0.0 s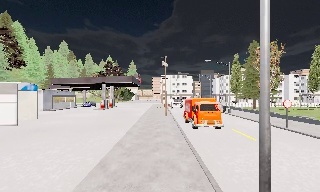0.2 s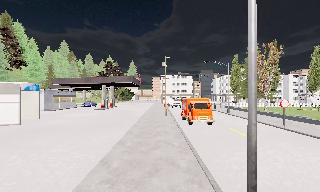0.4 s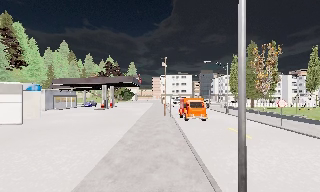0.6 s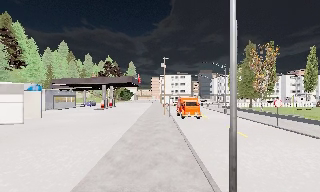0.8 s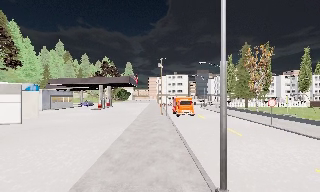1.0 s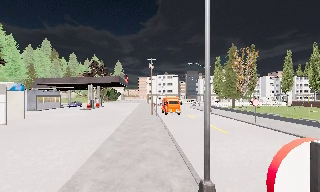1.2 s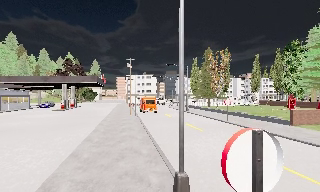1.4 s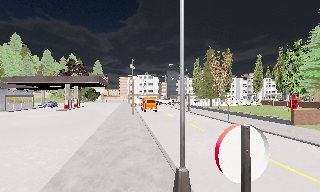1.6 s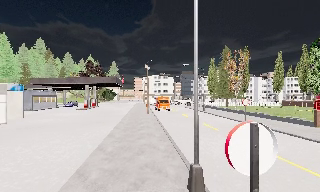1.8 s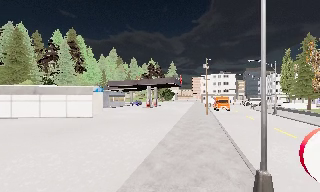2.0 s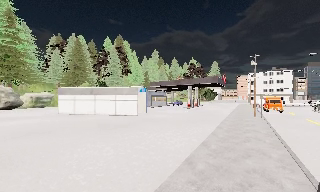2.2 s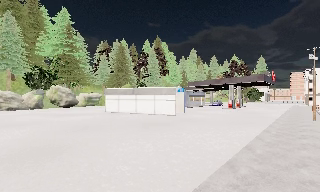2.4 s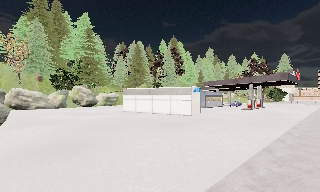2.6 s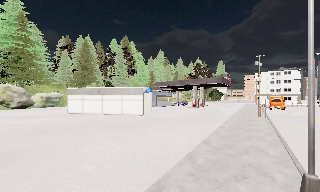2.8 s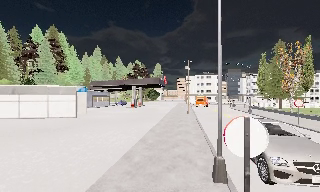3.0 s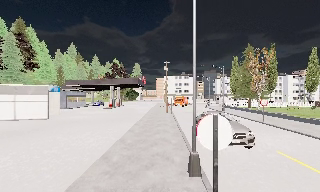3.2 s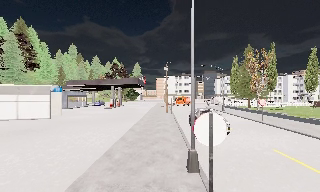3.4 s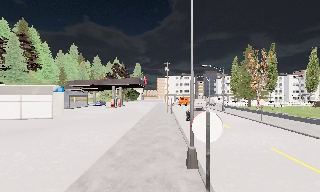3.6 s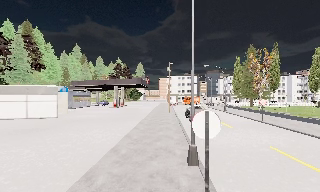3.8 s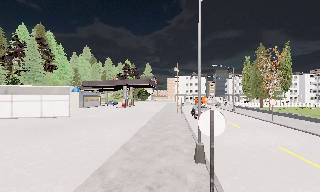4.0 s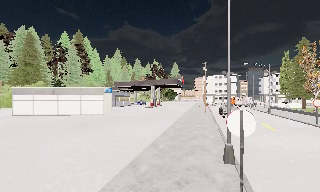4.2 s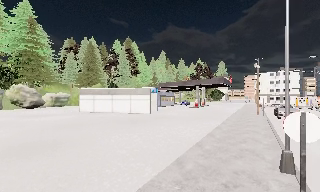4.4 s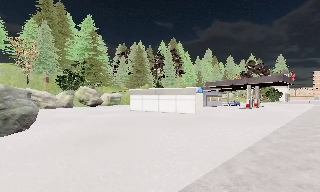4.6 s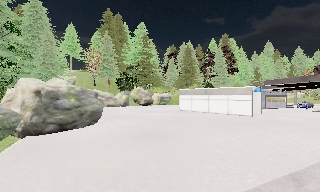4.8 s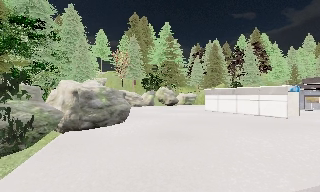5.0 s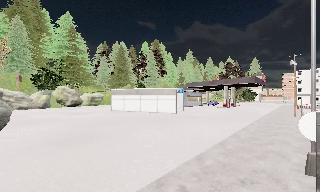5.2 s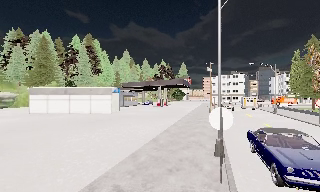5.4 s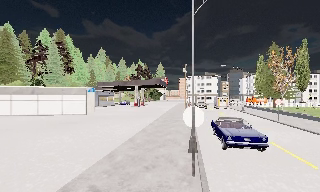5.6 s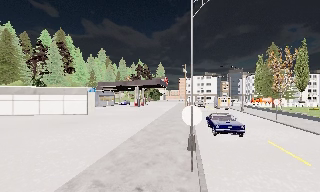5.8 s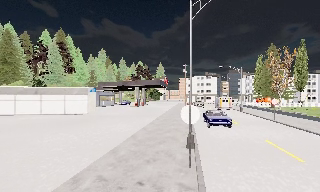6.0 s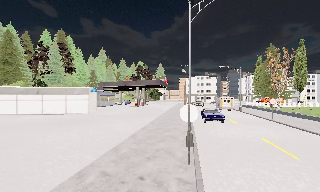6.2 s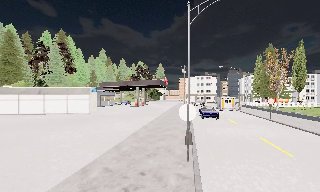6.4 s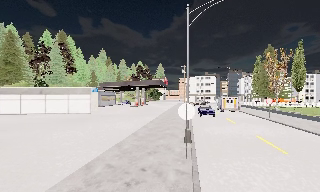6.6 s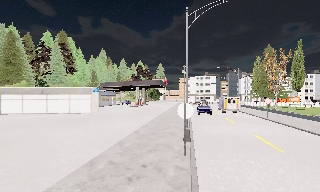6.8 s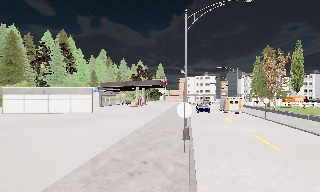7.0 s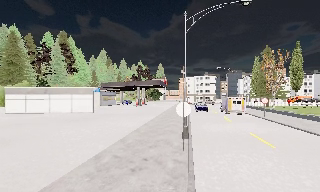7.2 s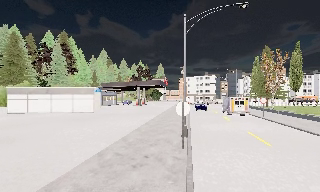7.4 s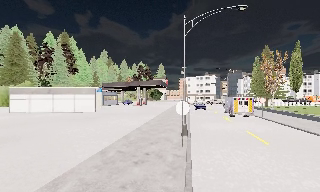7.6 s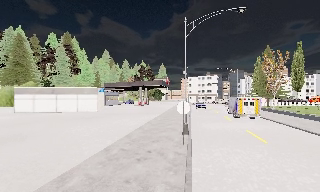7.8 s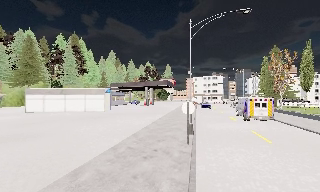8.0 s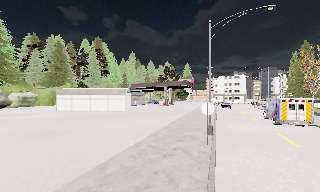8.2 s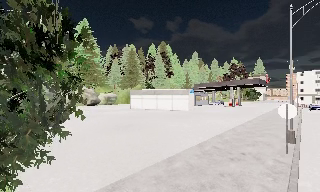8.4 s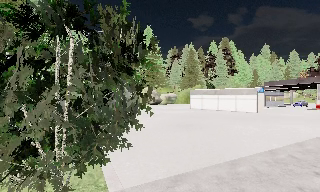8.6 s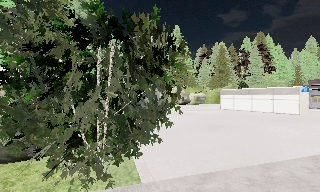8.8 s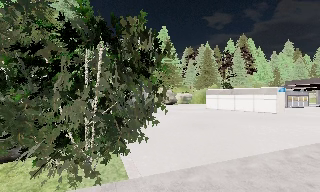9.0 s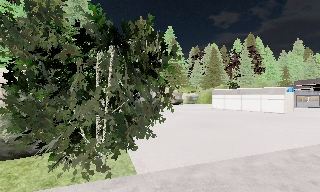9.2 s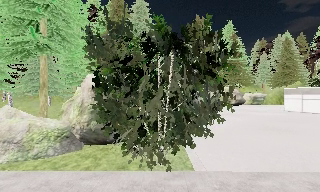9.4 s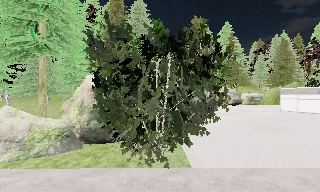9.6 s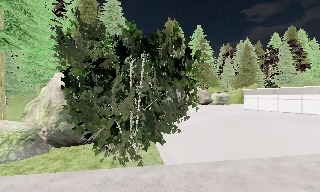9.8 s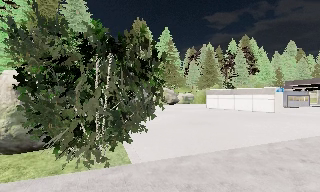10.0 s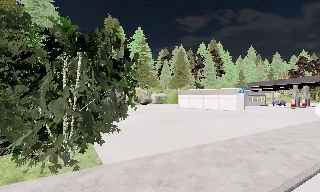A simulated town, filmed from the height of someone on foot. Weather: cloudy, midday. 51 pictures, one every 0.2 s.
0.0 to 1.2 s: The scene slides to the left, as the camera pans about 10 degrees to its right. It travels backward, about 1.5 m, so what stands in front gets smaller.
1.2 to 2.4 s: The scene slides to the right, as the camera pans about 60 degrees to its left. It travels backward, about 1.5 m.
2.4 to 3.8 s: The scene slides to the left, as the camera pans about 40 degrees to its right. It travels backward, about 1.5 m.
3.8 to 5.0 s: The camera pans to its left, which is counterclockwise from overhead, by about 35 degrees. It travels backward, about 1 m.
5.0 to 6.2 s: The scene slides to the left, as the camera pans about 30 degrees to its right. It travels backward, about 1.5 m.
6.2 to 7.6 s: The camera travels backward, about 2 m, so what stands in front gets smaller.
7.6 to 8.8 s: The camera pans to its left, which is counterclockwise from overhead, by about 55 degrees. It travels backward, about 1.5 m.
8.8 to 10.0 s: The camera travels backward, about 1 m, so what stands in front gets smaller.
The film runs backward here.
